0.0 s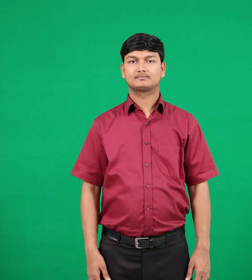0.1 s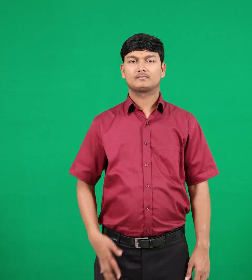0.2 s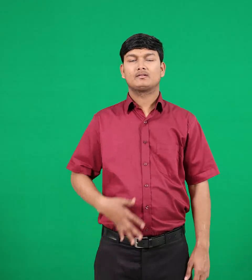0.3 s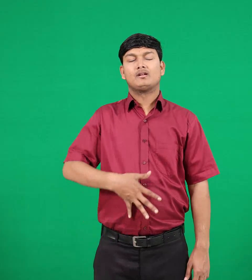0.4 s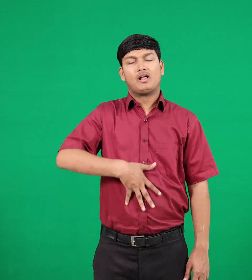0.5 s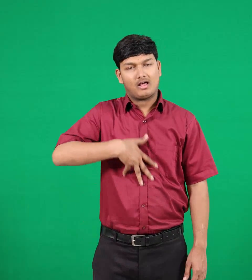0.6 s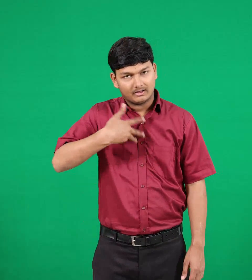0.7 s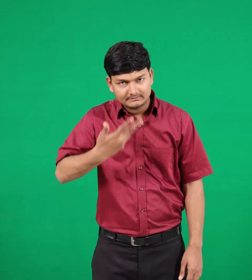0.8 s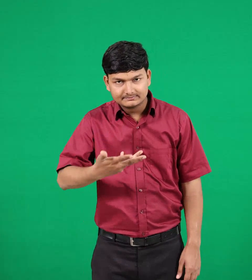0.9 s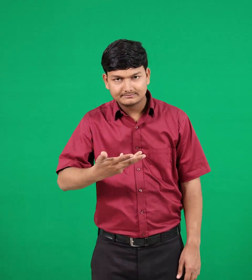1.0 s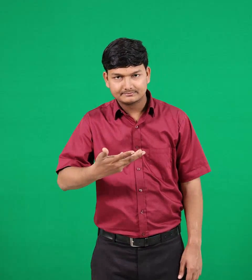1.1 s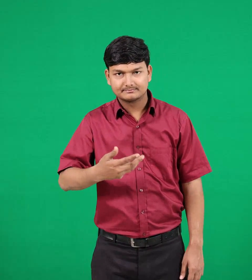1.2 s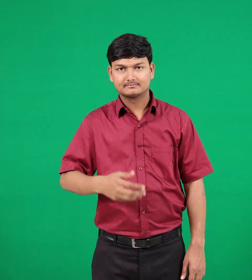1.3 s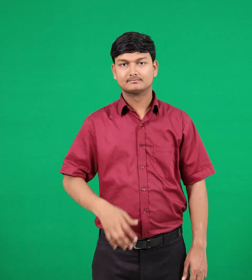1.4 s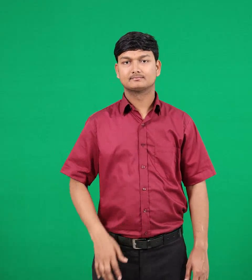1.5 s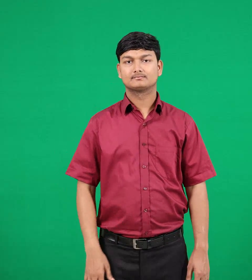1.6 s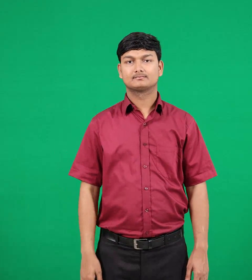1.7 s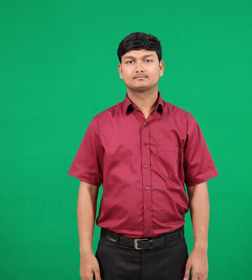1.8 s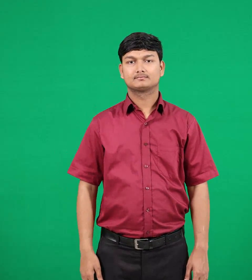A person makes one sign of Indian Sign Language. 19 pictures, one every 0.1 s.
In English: vomit
